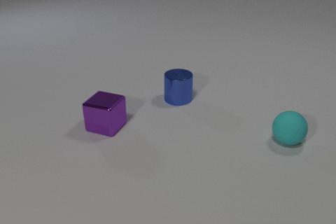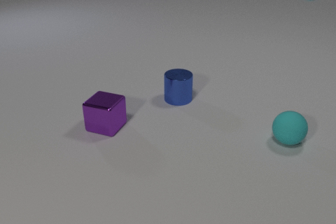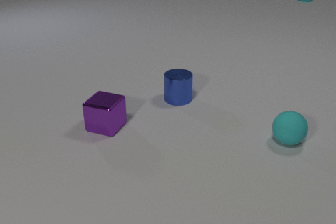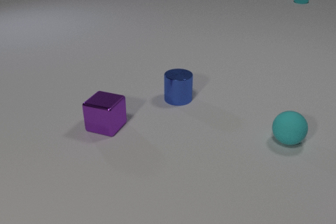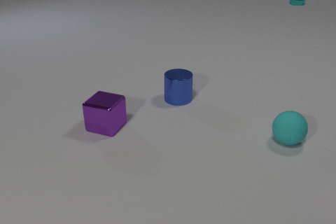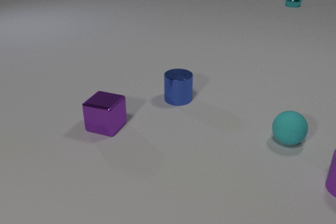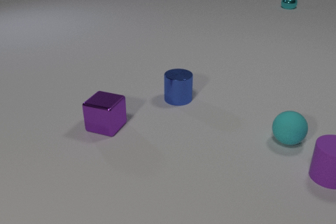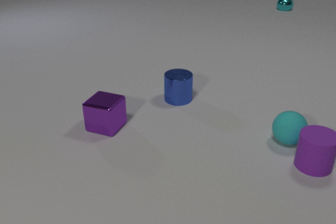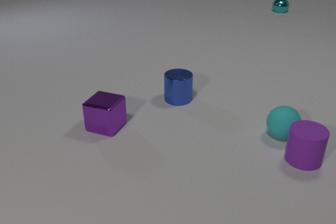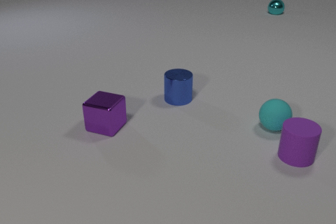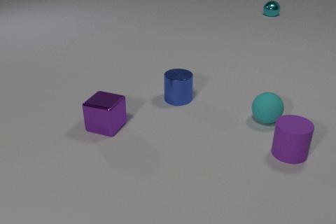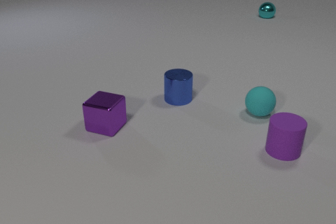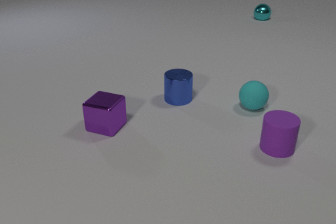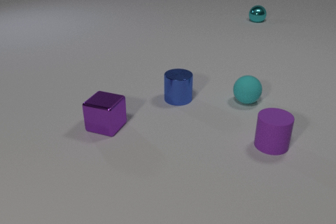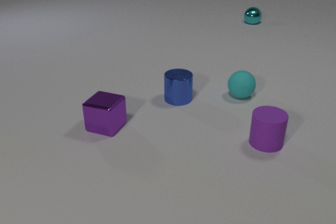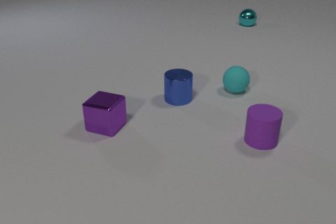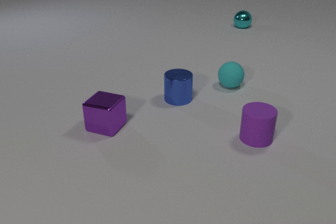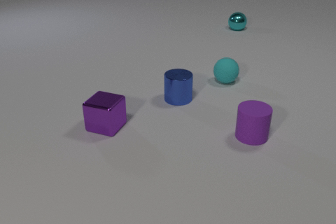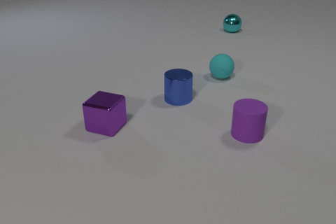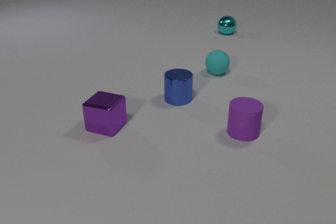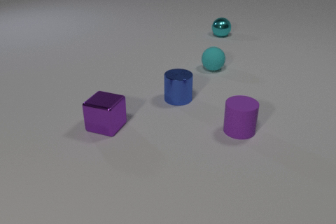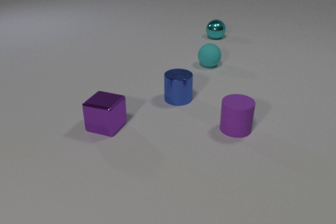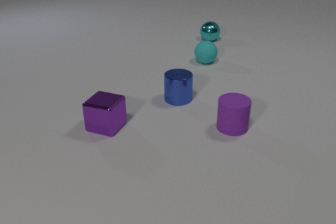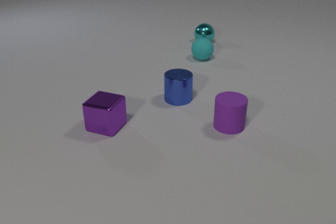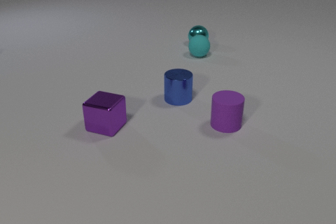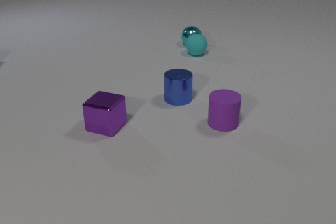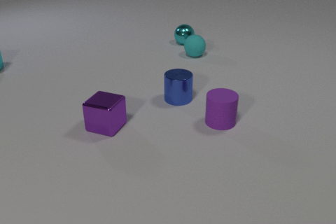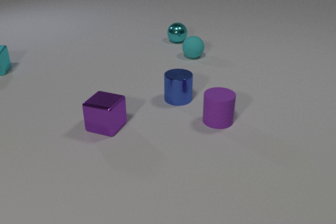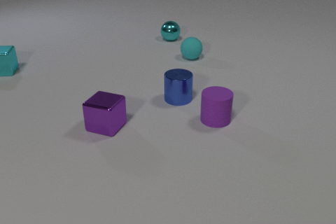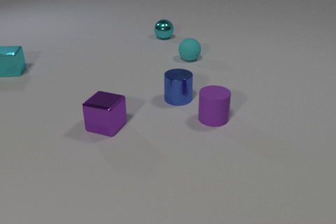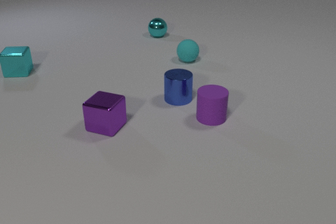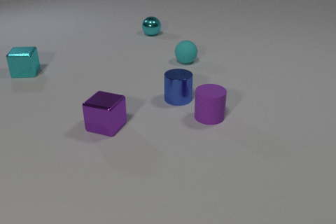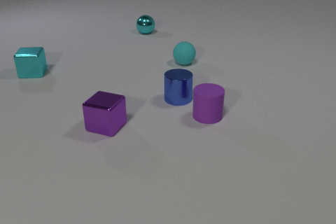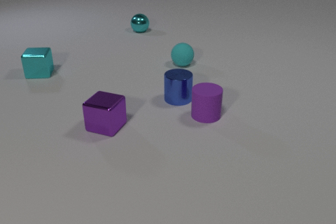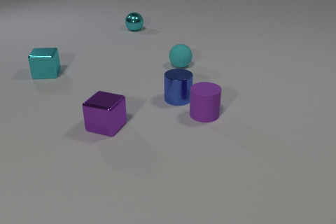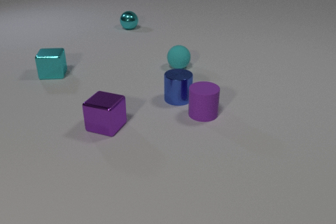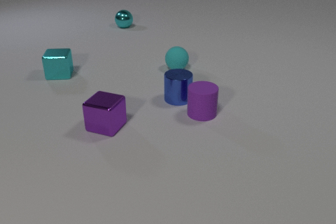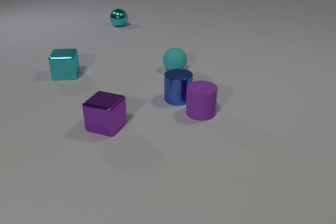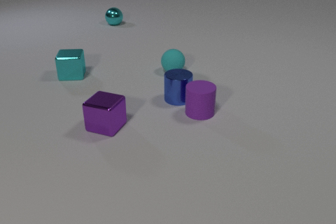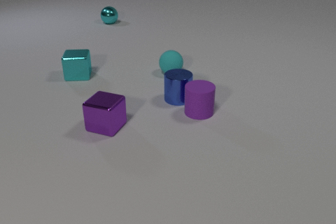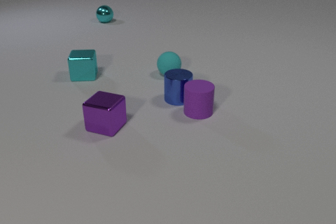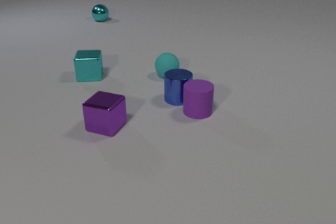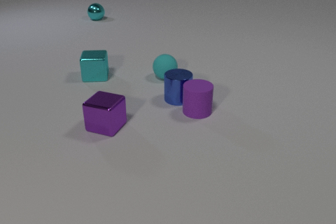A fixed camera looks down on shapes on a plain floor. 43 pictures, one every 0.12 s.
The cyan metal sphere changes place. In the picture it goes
to the left.
0.00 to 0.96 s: The purple rubber cylinder comes in at the right edge, slides to the left and away from the camera. The cyan rubber sphere rolls away from the camera. The cyan metal sphere rolls toward the camera and to the left. The purple rubber cylinder and the cyan rubber sphere collide.
0.96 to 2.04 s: The purple rubber cylinder slides to the left and away from the camera. The cyan rubber sphere rolls away from the camera and to the left. The cyan metal sphere rolls toward the camera and to the left.
2.04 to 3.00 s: The purple rubber cylinder slides to the left and away from the camera. The cyan rubber sphere rolls away from the camera and to the left. The cyan metal sphere rolls toward the camera and to the left. The cyan rubber sphere and the cyan metal sphere collide.
3.00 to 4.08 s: The purple rubber cylinder slides to the left and away from the camera. The cyan rubber sphere rolls toward the camera and to the left. The cyan metal sphere rolls to the left and away from the camera. The cyan metal cube comes in at the left edge, slides to the right and toward the camera.
4.08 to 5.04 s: The purple rubber cylinder slides to the left and away from the camera. The cyan rubber sphere rolls toward the camera and to the left. The cyan metal sphere rolls away from the camera and to the left. The cyan metal cube slides to the right.
How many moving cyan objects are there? 3.
What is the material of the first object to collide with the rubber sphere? rubber.
Are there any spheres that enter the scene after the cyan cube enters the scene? no.
